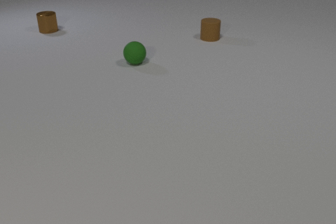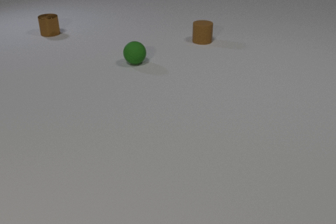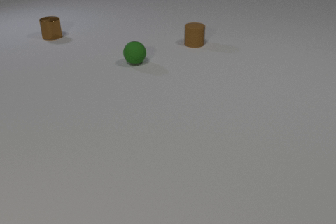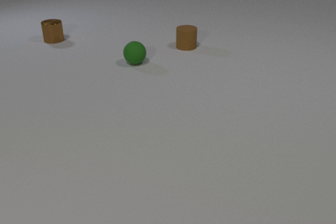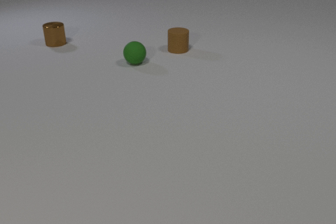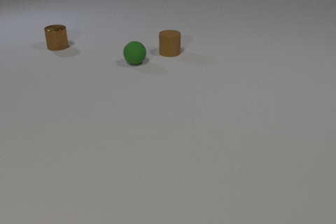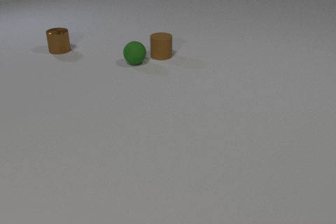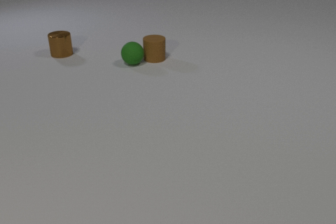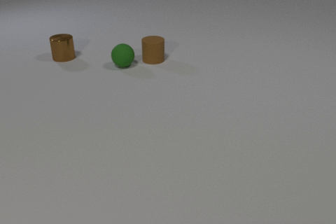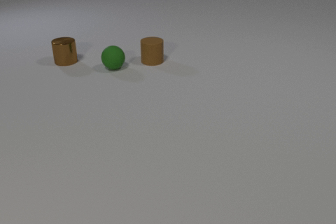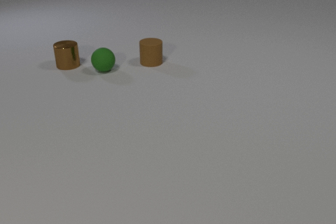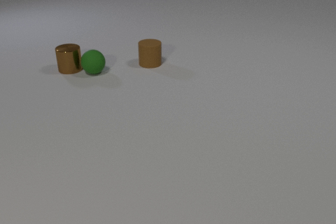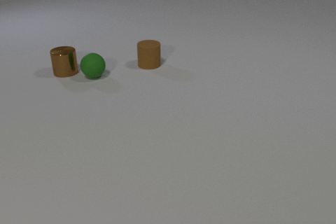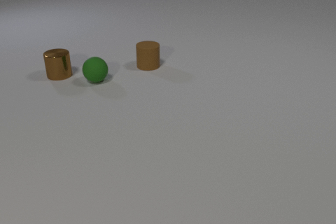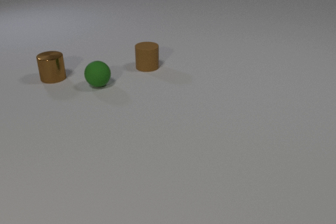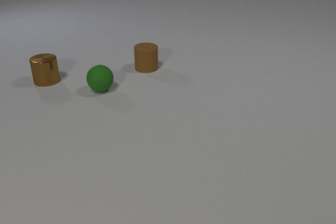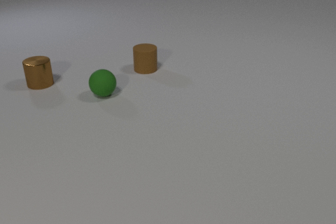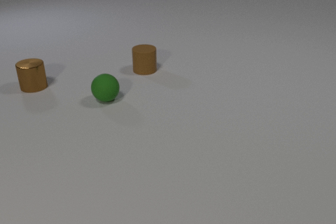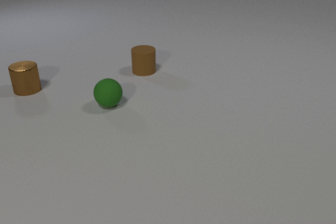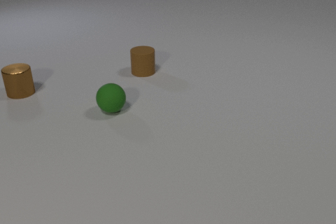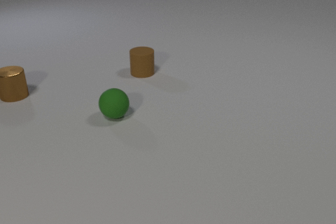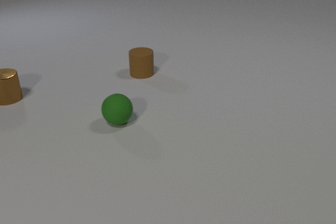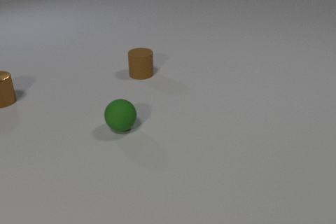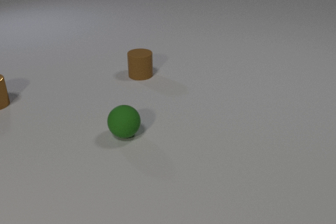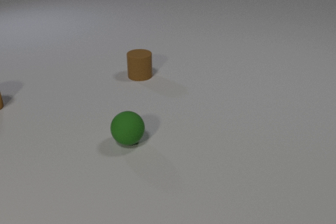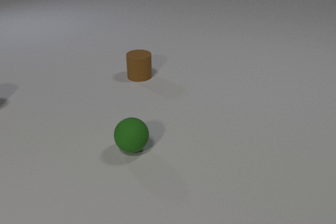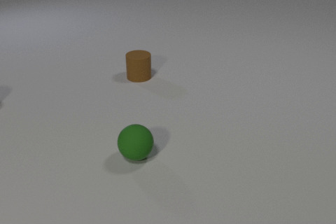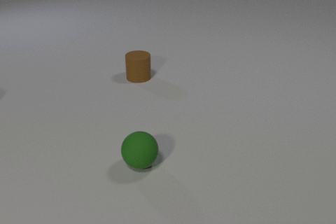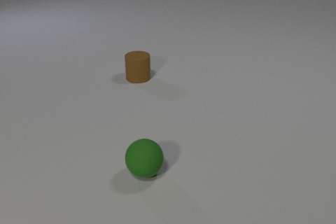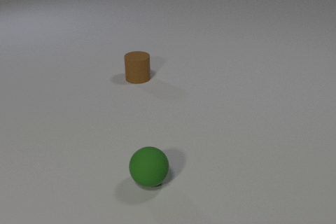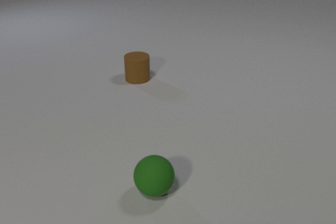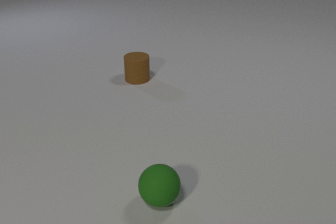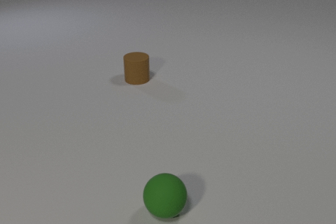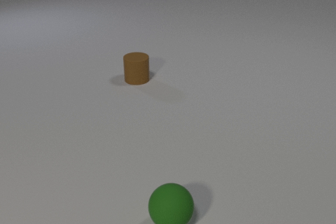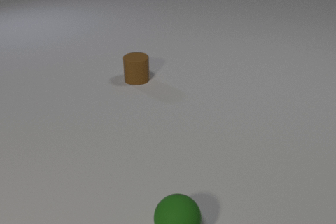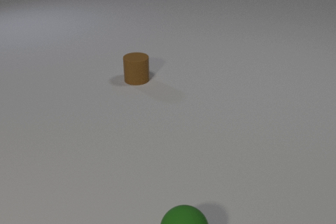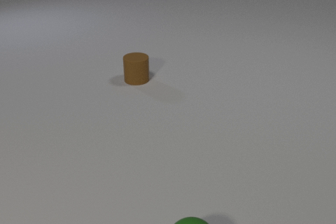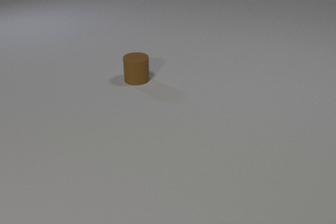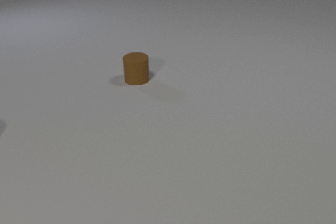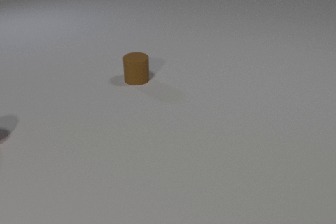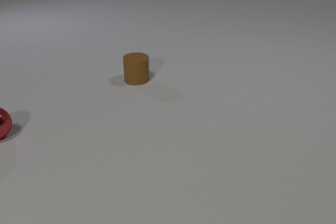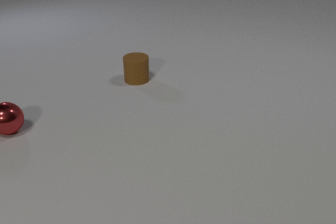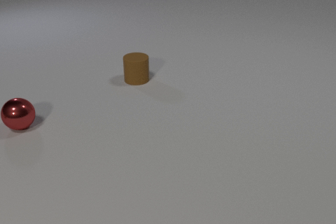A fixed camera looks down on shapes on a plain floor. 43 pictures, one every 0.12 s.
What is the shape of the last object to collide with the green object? cylinder.
Are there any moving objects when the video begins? yes.
How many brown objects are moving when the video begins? 2.
0.00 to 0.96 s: The brown rubber cylinder slides toward the camera and to the left. The green rubber sphere rolls to the left and toward the camera. The brown metal cylinder slides toward the camera. The brown rubber cylinder and the green rubber sphere collide.
0.96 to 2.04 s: The brown rubber cylinder slides toward the camera. The green rubber sphere rolls toward the camera. The brown metal cylinder slides toward the camera and to the left. The green rubber sphere and the brown metal cylinder collide.
2.04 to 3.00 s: The brown rubber cylinder slides toward the camera. The green rubber sphere rolls toward the camera. The brown metal cylinder slides to the left and toward the camera, leaves at the left edge.
3.00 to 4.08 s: The brown rubber cylinder slides toward the camera. The green rubber sphere rolls toward the camera.
4.08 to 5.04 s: The green rubber sphere rolls toward the camera and to the right, leaves at the bottom edge. The red metal sphere comes in at the left edge, rolls to the right and away from the camera.
